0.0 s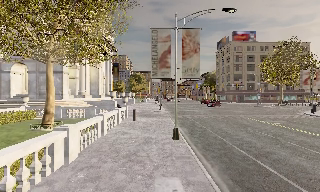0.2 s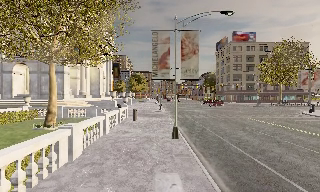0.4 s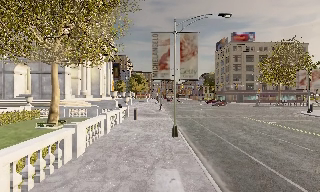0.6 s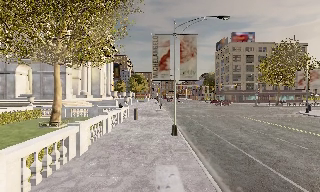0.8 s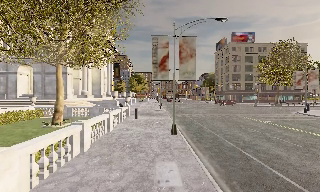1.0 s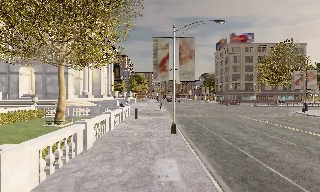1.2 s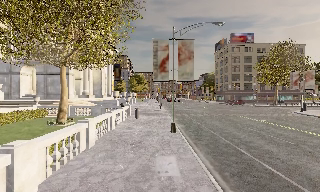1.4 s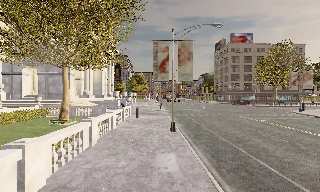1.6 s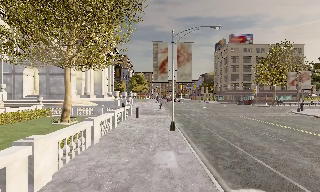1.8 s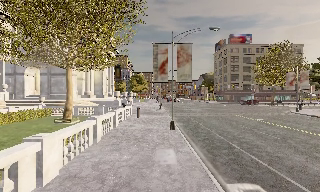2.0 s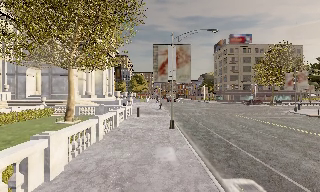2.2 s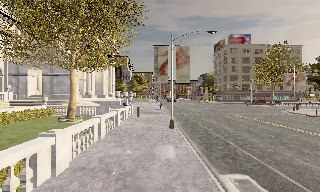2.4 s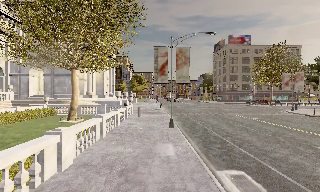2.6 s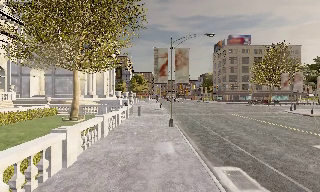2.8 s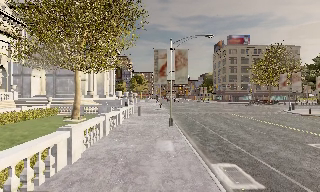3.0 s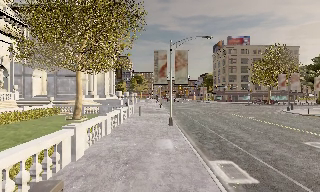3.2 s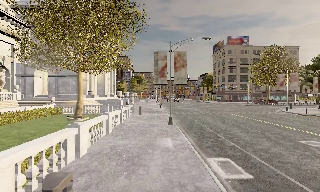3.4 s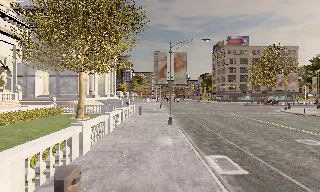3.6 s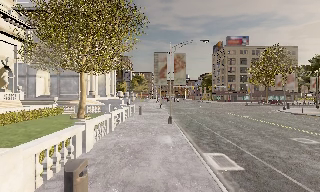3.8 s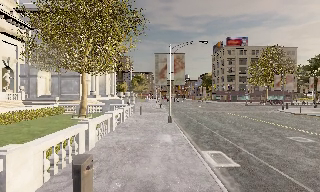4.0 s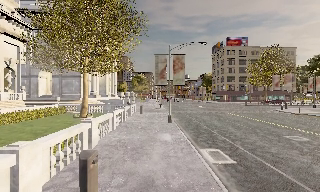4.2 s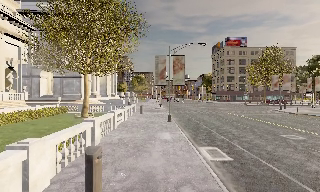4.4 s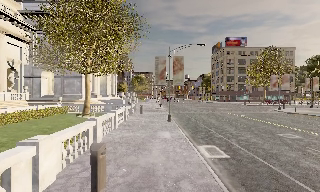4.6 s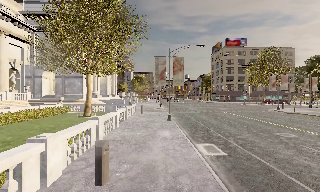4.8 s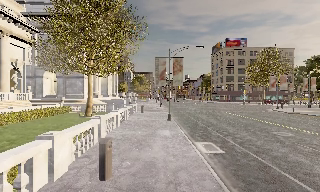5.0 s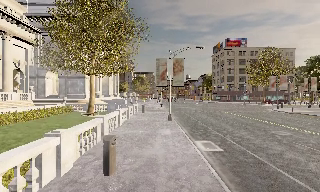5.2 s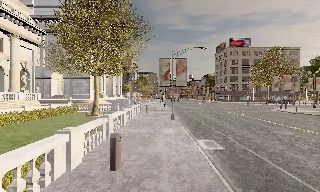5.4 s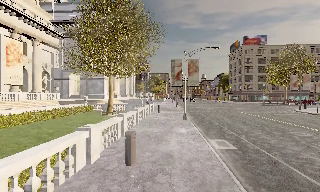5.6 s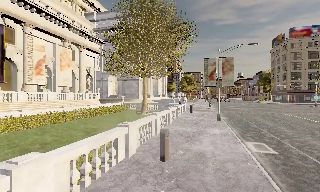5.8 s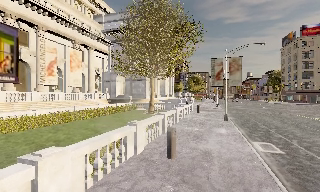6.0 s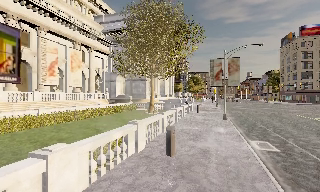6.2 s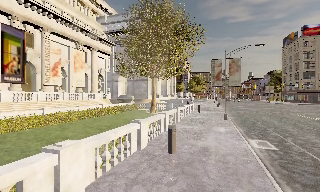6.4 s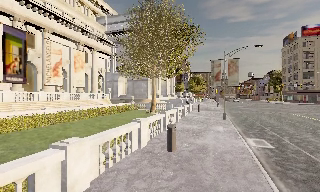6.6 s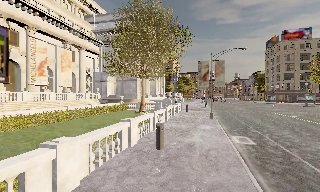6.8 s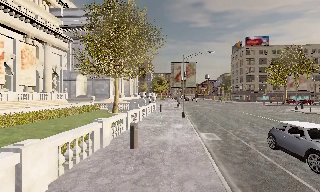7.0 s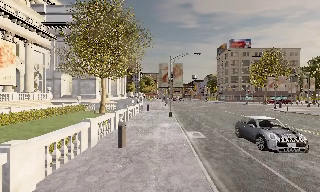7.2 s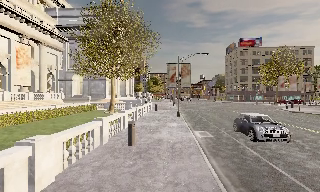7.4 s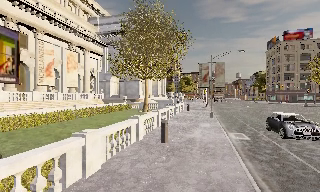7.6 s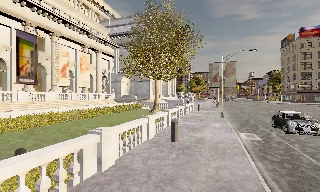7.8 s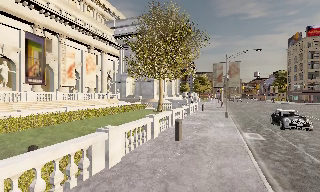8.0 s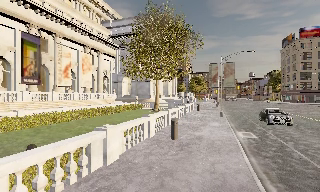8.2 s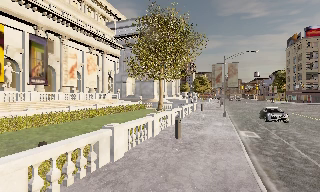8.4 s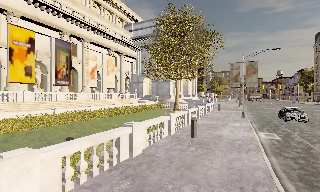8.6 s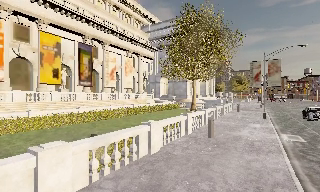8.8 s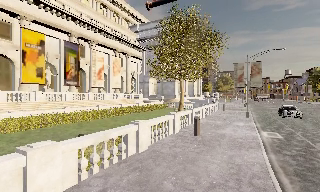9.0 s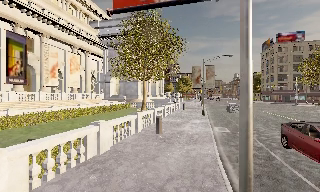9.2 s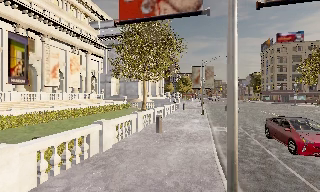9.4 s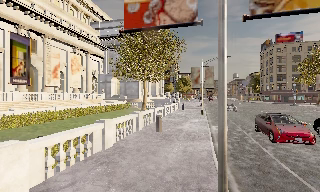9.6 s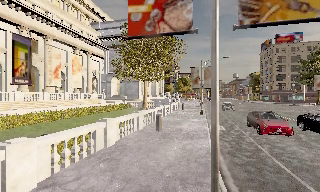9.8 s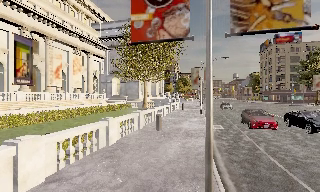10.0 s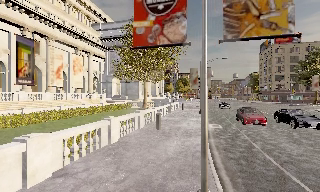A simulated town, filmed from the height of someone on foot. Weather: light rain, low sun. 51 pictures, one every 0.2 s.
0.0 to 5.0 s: The camera travels backward, about 7 m, so what stands in front gets smaller.
5.0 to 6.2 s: The camera pans to its left, which is counterclockwise from overhead, by about 20 degrees. It travels backward, about 1.5 m, so what stands in front gets smaller.
6.2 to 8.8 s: The camera travels backward, about 3.5 m, so what stands in front gets smaller.
8.8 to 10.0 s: The scene slides to the left, as the camera pans about 15 degrees to its right. It travels backward, about 1.5 m, so what stands in front gets smaller.
The film runs backward here.
